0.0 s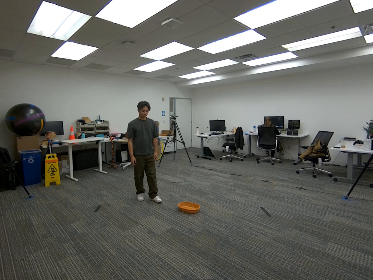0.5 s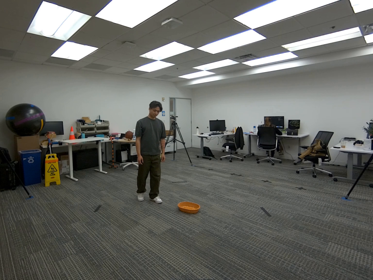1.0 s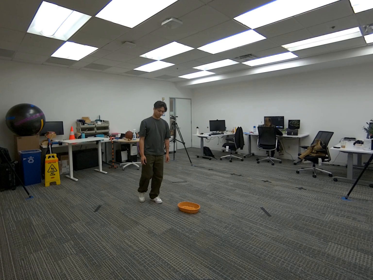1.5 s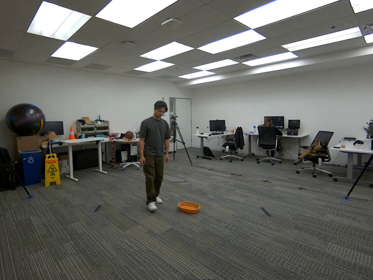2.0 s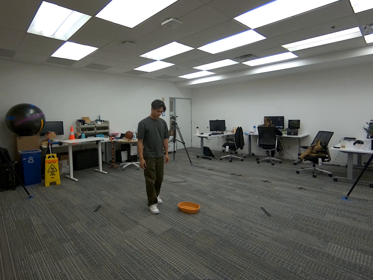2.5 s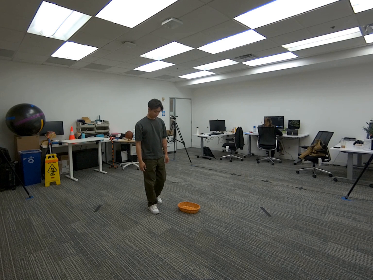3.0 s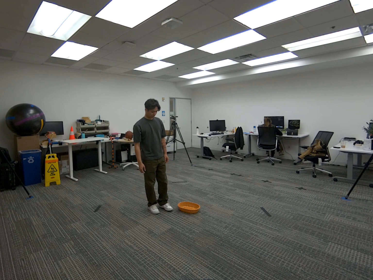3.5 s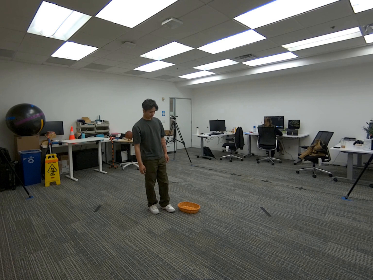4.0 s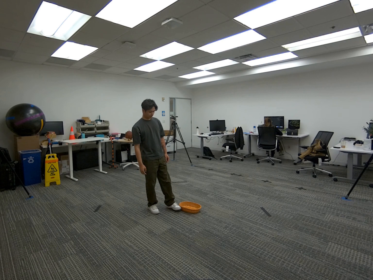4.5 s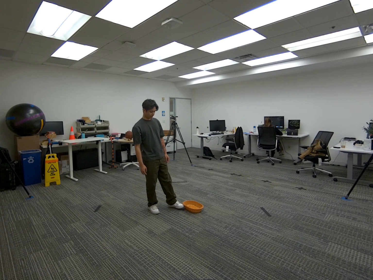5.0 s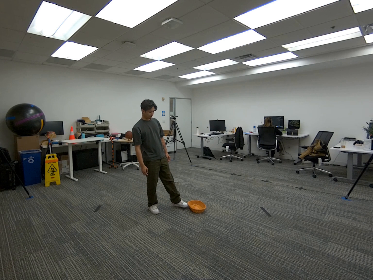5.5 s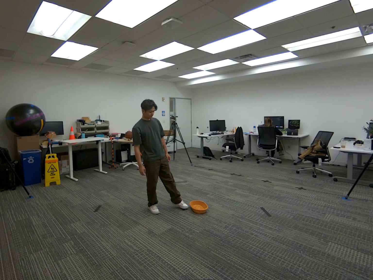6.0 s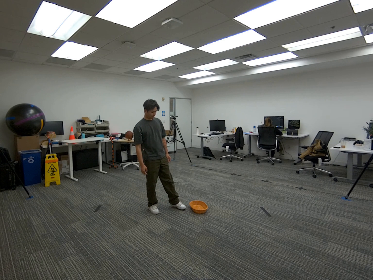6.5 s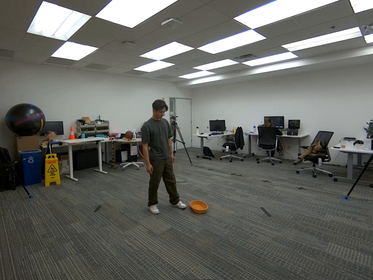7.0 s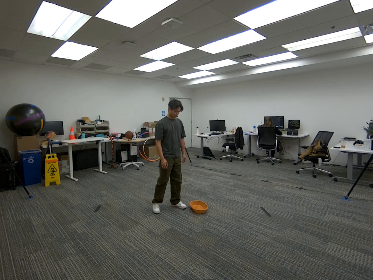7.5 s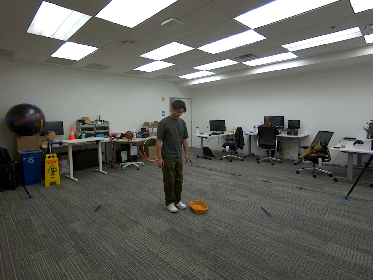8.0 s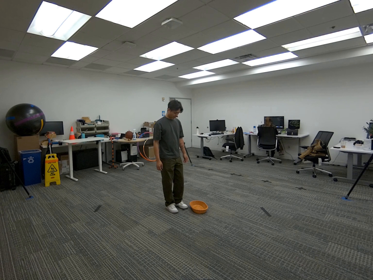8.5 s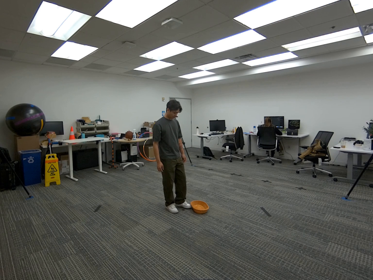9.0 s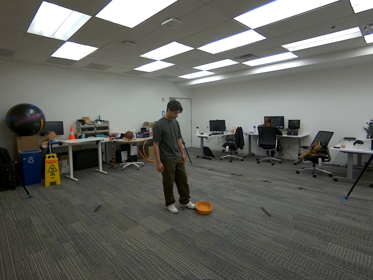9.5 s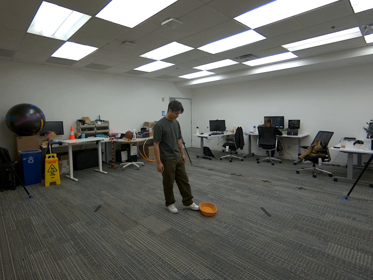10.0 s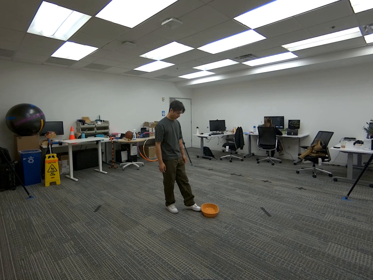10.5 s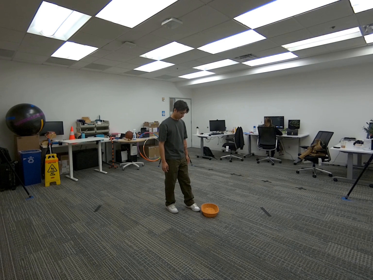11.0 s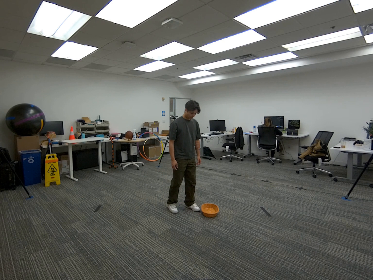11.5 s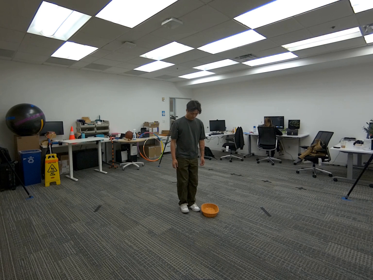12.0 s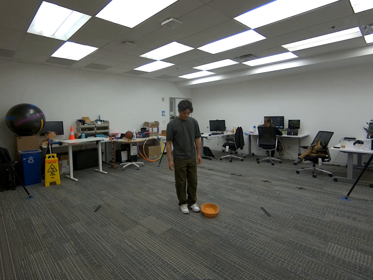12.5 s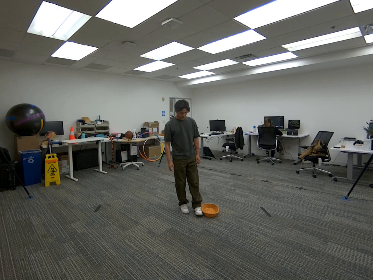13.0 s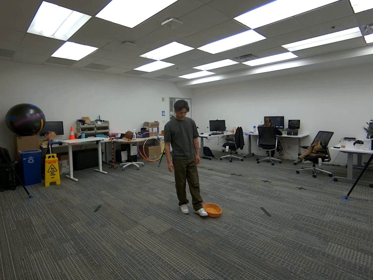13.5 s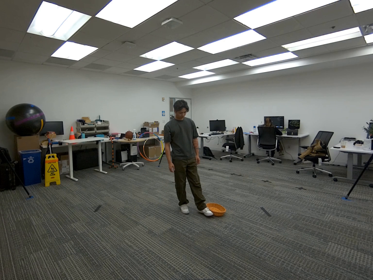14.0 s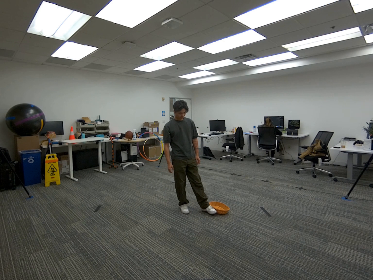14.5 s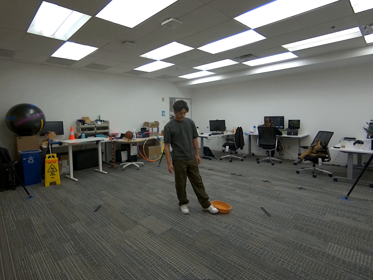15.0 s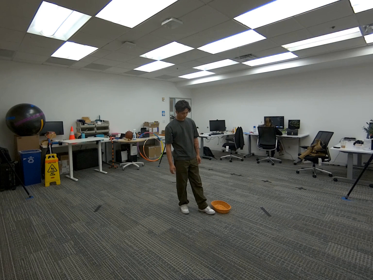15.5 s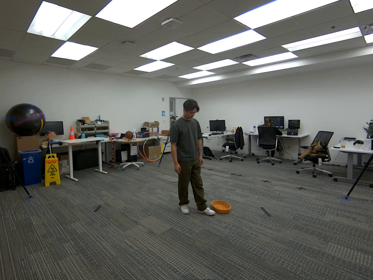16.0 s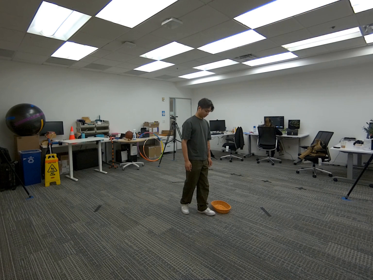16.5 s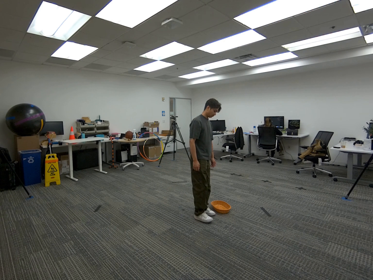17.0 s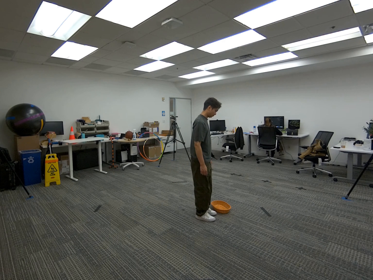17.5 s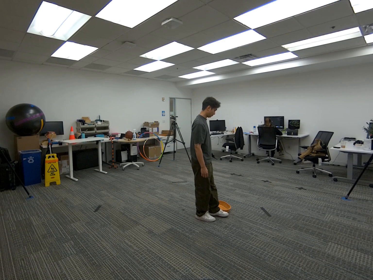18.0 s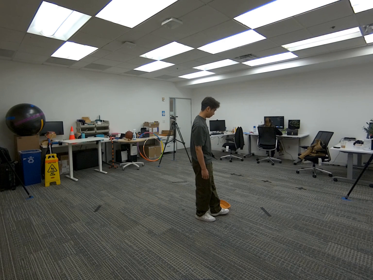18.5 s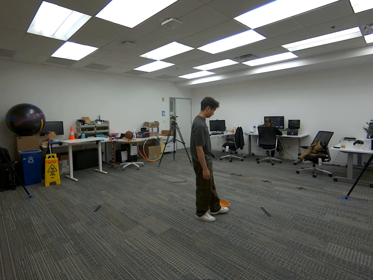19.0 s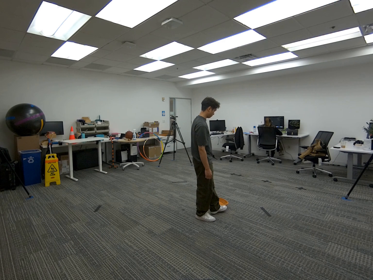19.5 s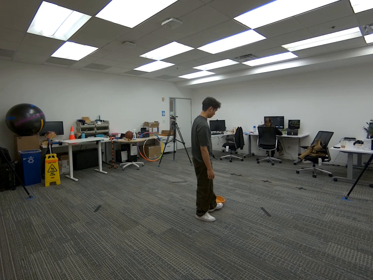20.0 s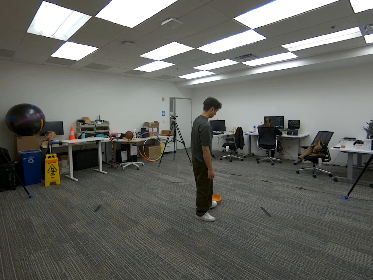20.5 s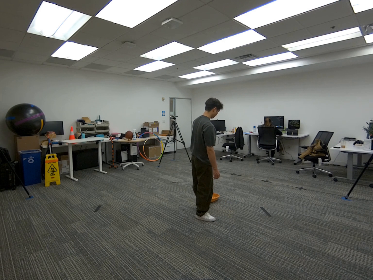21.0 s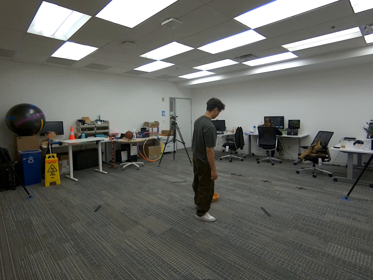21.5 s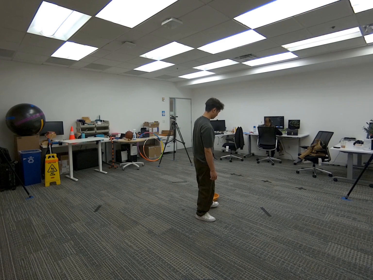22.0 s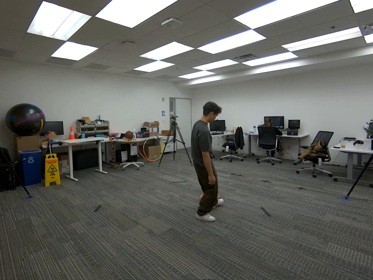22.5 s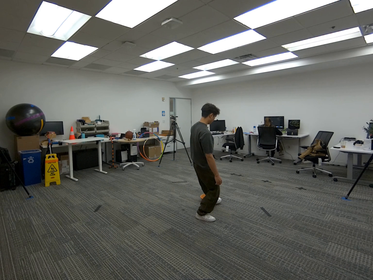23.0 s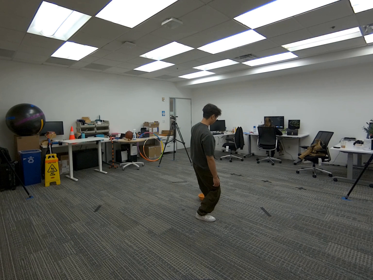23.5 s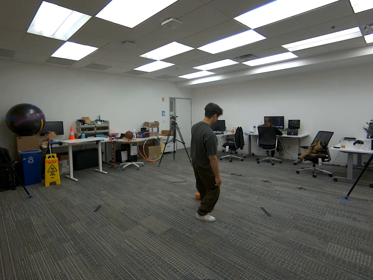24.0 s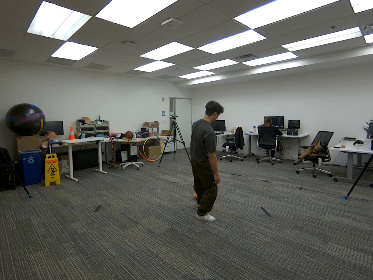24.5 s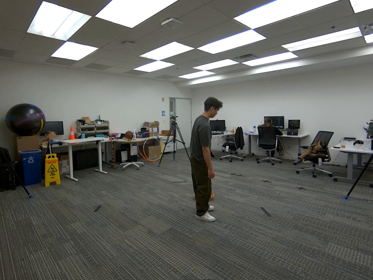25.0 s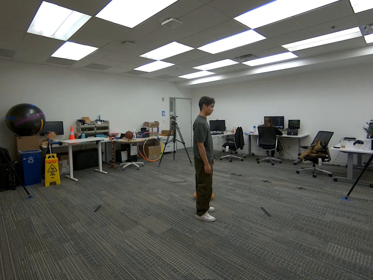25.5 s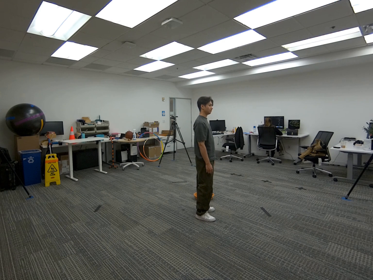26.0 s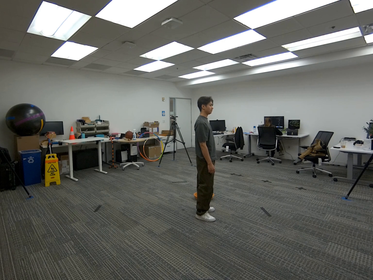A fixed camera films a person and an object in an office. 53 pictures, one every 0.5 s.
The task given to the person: Walk to the woven basket from the ground and use your left foot and push it to the side.
